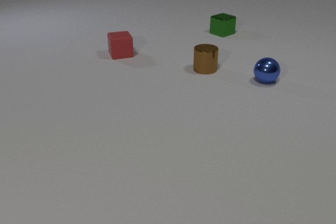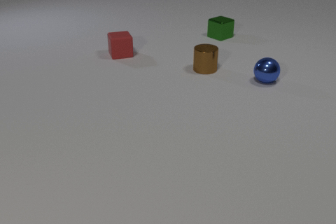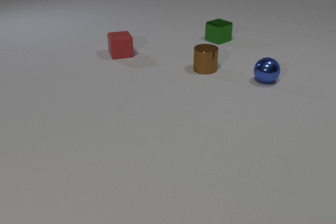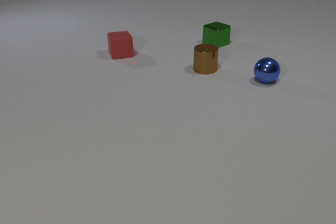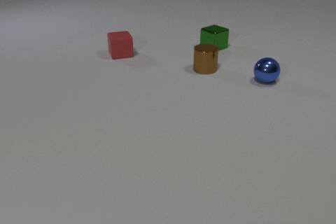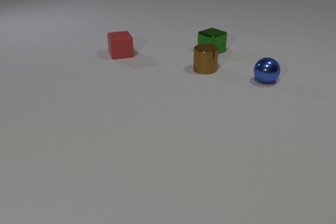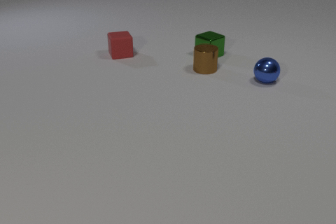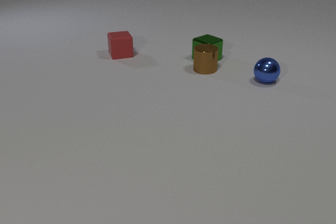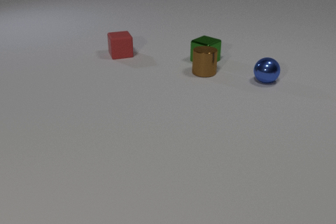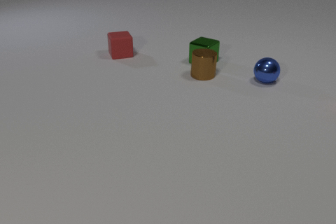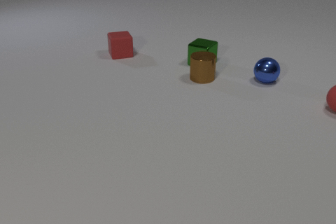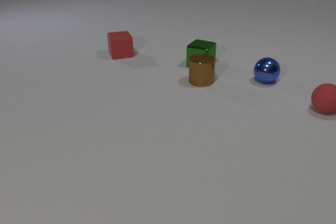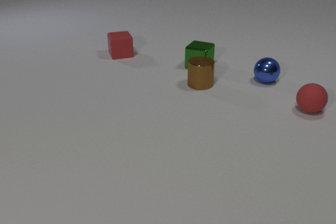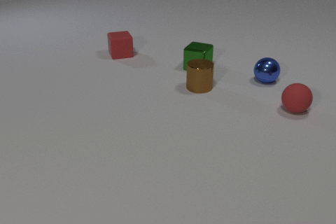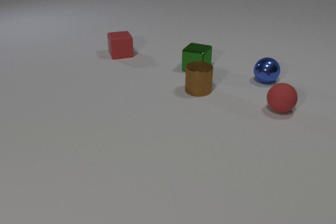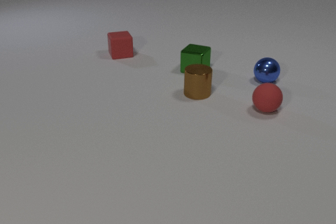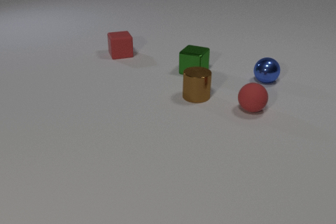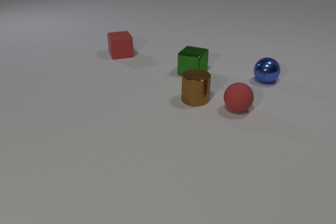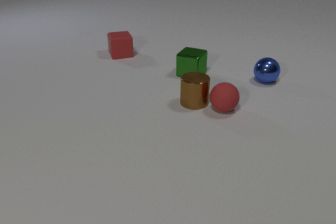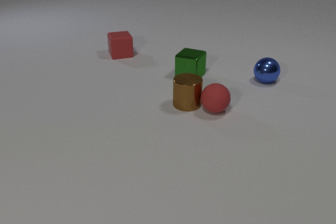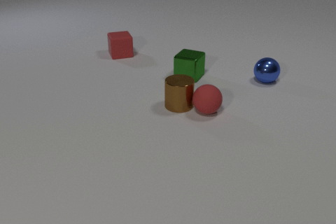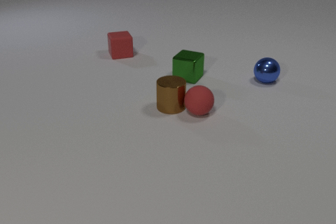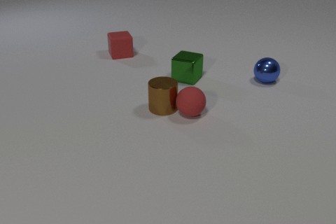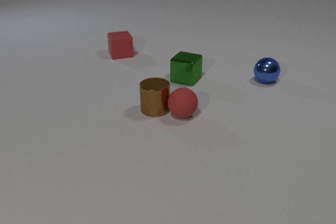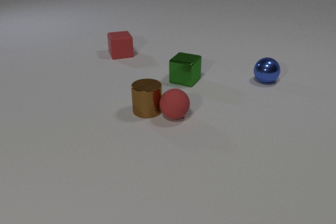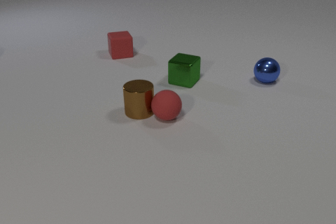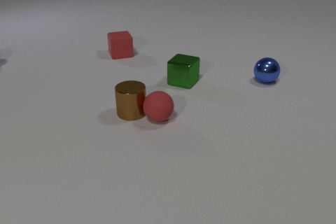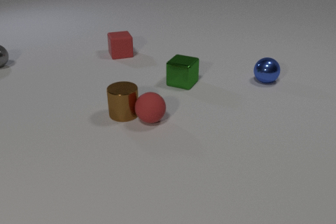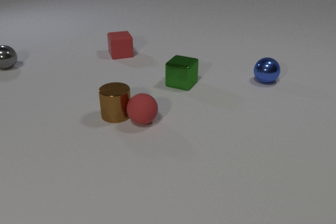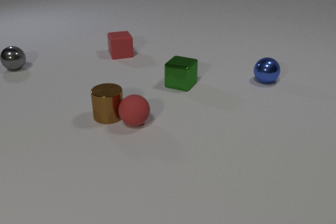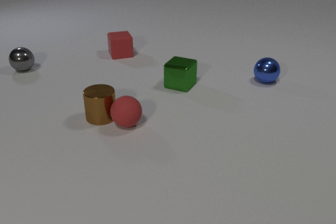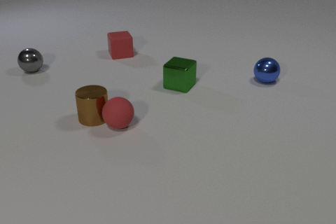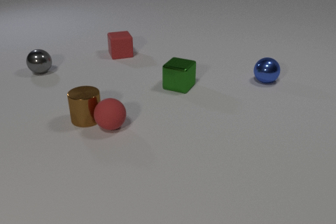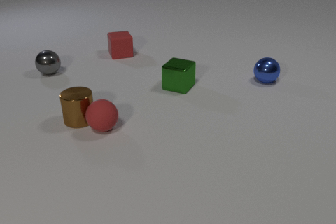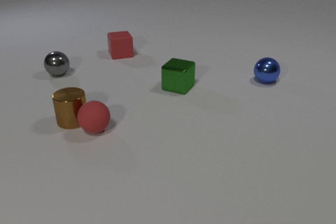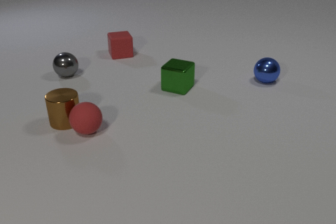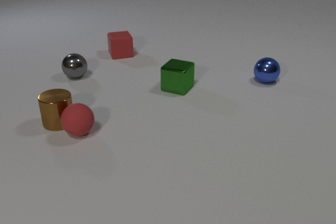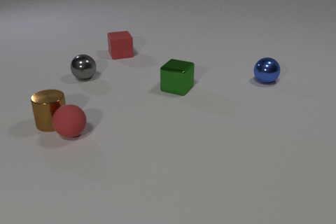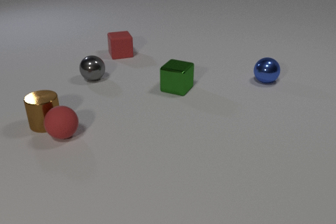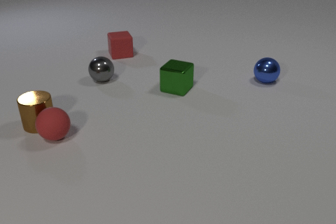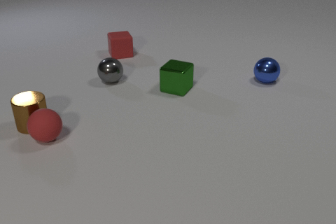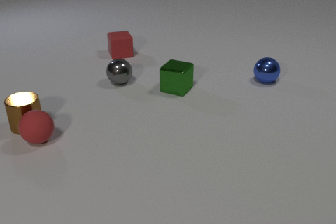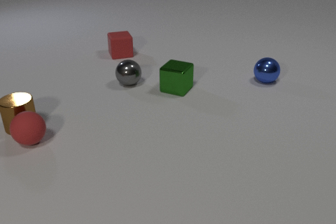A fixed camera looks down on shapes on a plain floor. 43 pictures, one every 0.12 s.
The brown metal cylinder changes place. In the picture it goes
to the left.
The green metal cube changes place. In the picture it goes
toward the camera.
0.00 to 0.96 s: The green metal cube slides toward the camera. The brown metal cylinder slides toward the camera. The green metal cube and the brown metal cylinder collide.
0.96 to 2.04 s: The green metal cube slides toward the camera. The brown metal cylinder slides toward the camera. The red rubber sphere comes in at the right edge, rolls to the left.
2.04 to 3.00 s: The green metal cube slides toward the camera and to the left. The brown metal cylinder slides to the left and toward the camera. The red rubber sphere rolls to the left. The brown metal cylinder and the red rubber sphere collide.
3.00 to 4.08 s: The green metal cube slides toward the camera and to the left. The brown metal cylinder slides to the left. The red rubber sphere rolls to the left. The gray metal sphere comes in at the left edge, rolls to the right and toward the camera.
4.08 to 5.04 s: The brown metal cylinder slides to the left. The red rubber sphere rolls to the left. The gray metal sphere rolls to the right and toward the camera.
How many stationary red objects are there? 1.
How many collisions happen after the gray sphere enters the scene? 0.
What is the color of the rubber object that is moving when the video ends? red.
